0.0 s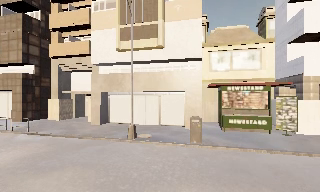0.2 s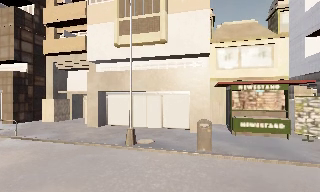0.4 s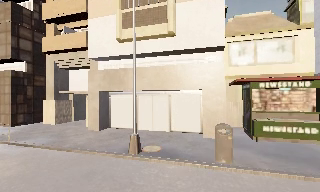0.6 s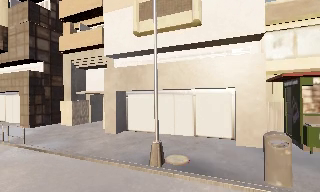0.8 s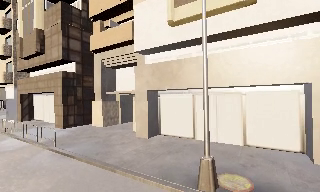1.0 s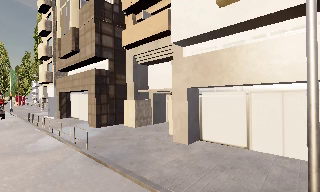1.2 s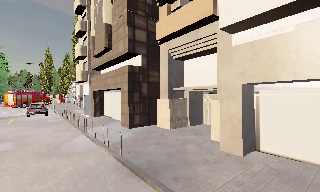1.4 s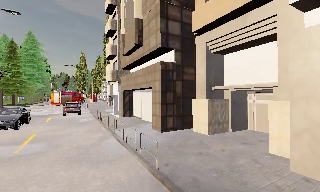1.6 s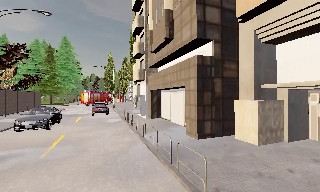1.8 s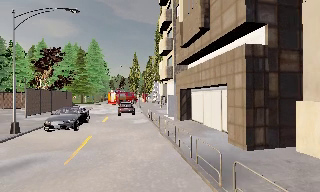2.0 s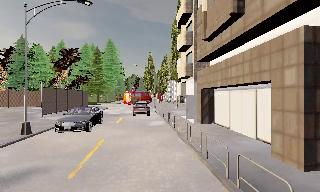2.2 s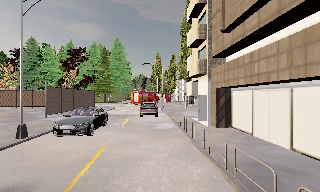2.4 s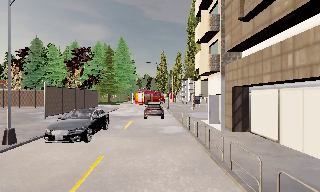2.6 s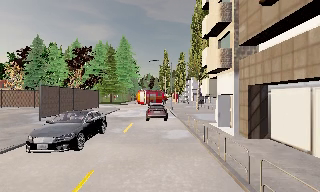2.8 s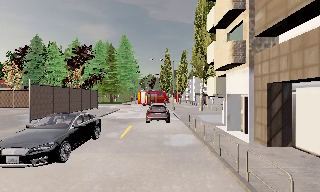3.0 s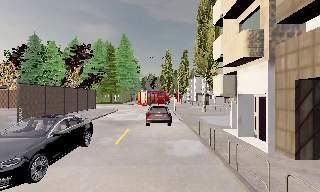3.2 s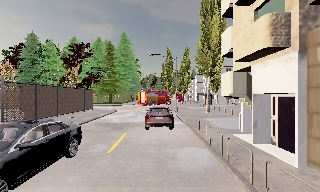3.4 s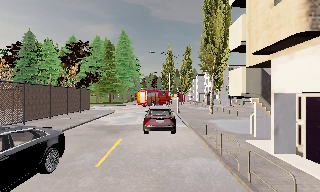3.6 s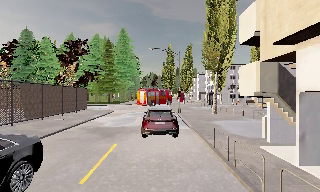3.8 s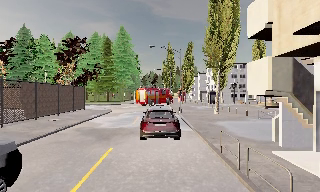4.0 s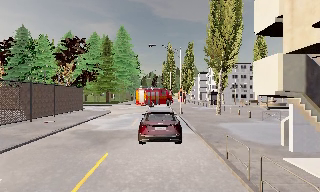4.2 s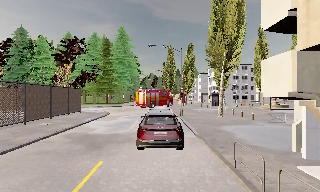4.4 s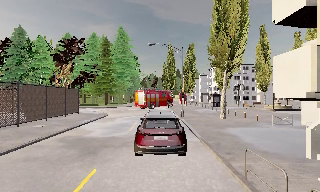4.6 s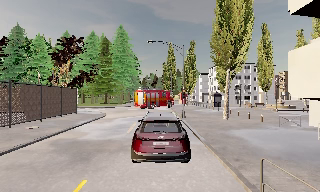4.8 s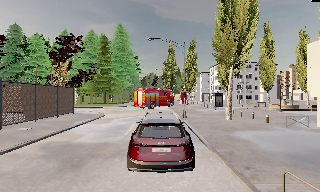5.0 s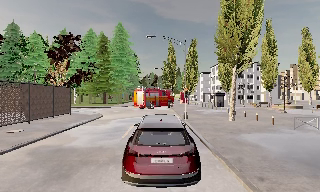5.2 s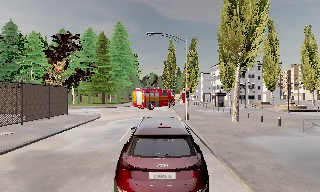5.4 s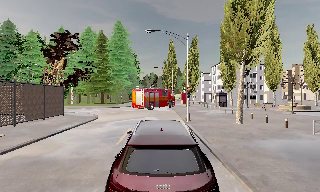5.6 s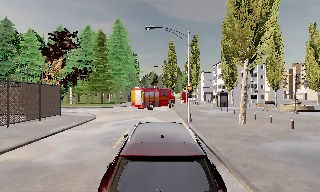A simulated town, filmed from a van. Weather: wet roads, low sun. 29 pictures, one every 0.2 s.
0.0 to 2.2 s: The camera pans to its left, which is counterclockwise from overhead, by about 70 degrees. It travels forward, about 13 m.
2.2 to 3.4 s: The camera travels forward, about 7 m, so what stands in front looms larger.
3.4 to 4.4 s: The camera travels forward, about 3.5 m, so what stands in front looms larger. It loses speed.
4.4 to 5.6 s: The camera travels forward, about 3.5 m, so what stands in front looms larger.
The film runs forward here.
